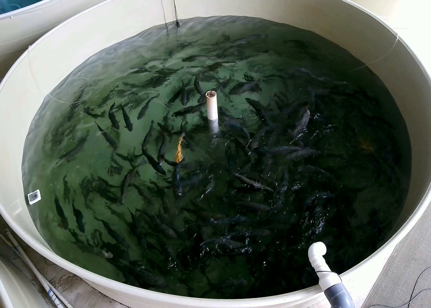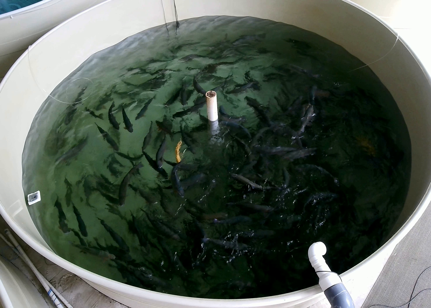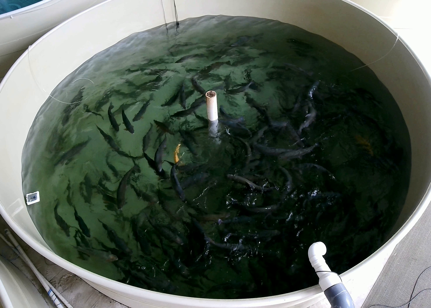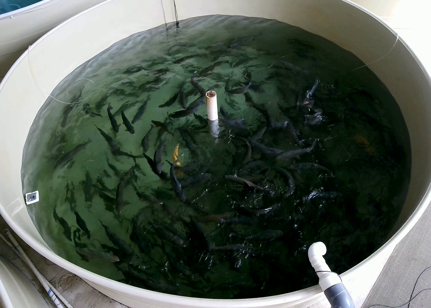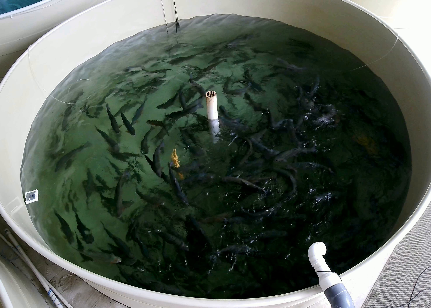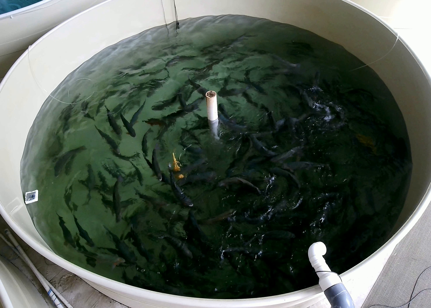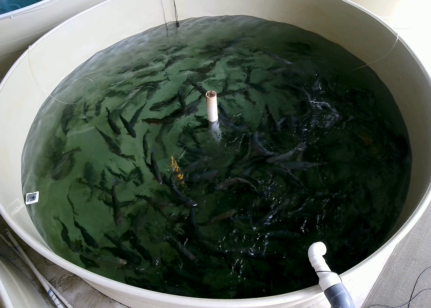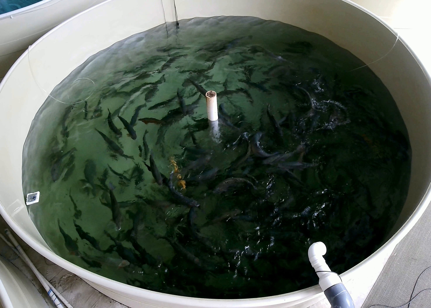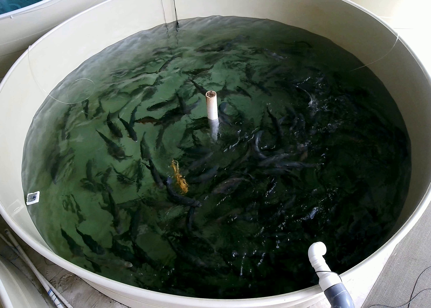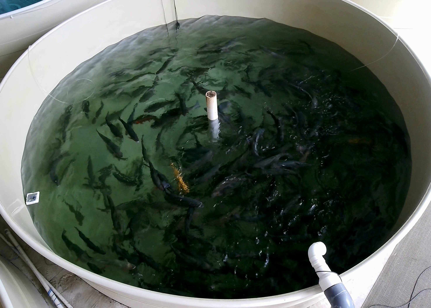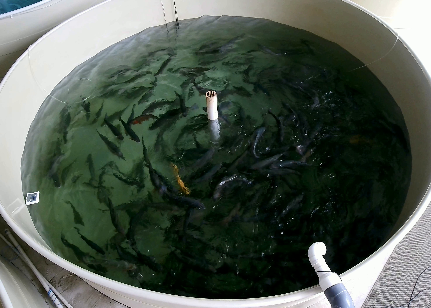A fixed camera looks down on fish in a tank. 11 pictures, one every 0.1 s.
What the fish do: Foraging.
